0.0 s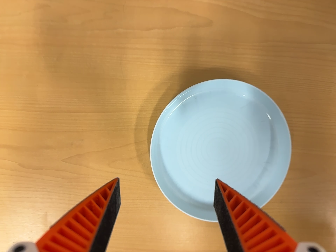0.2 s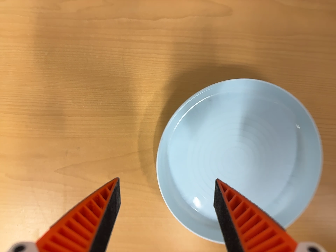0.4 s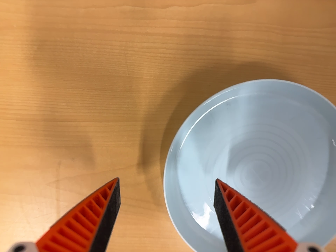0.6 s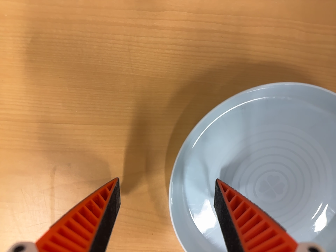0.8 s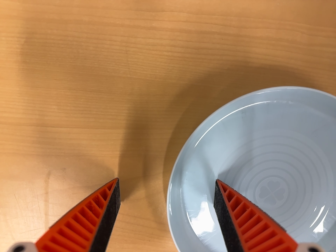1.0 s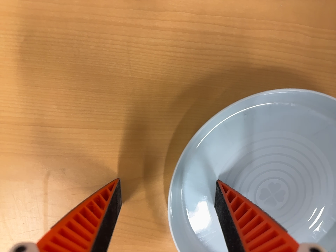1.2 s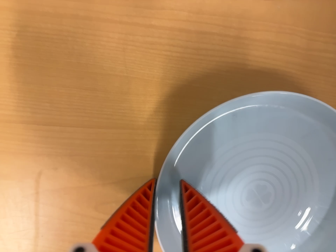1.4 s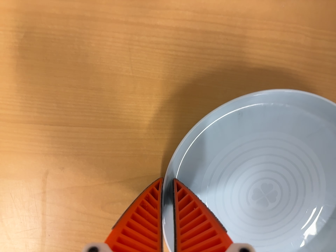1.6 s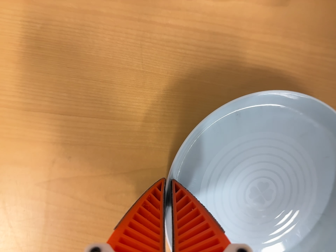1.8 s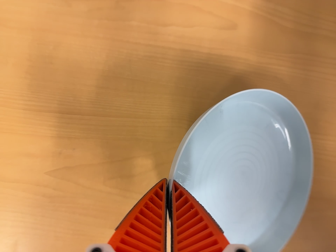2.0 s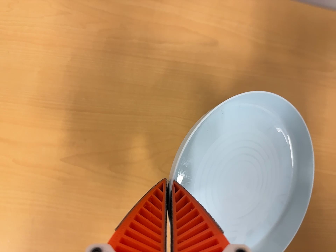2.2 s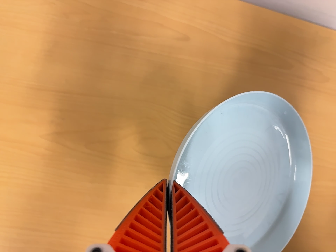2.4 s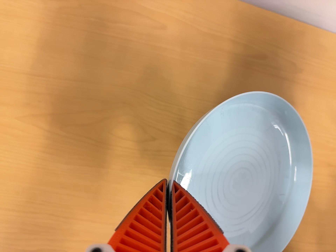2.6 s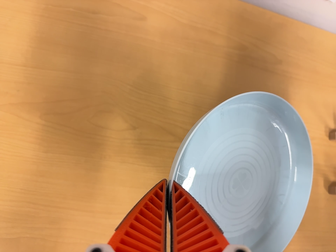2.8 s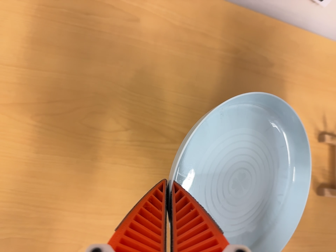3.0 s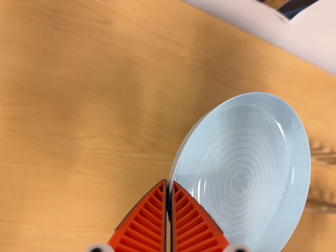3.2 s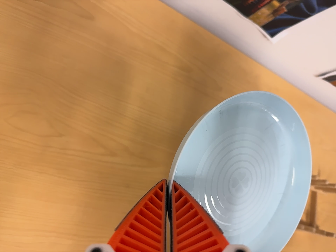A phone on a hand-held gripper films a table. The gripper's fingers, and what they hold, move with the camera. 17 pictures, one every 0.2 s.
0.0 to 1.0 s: The camera travels forward, about 12 cm, so what stands in front looms larger.
1.0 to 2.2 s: The camera pans to its right by about 10 degrees. It travels backward and toward the bottom of its view, about 20 cm, so what stands in front gets smaller. Its aim tips toward the top of its view by about 20 degrees.
2.2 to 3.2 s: The scene slides to the left, as the camera pans about 15 degrees to its right. It travels to its right, about 5 cm, so close, fixed things drift to the left.
The film runs forward here.
